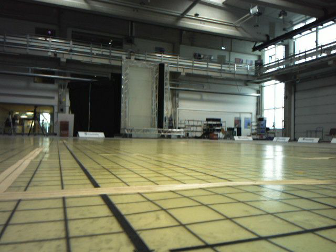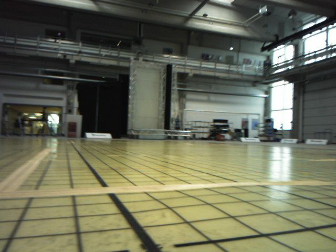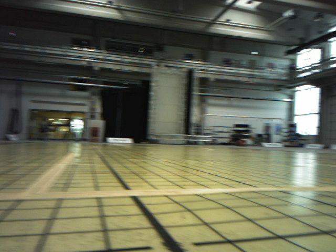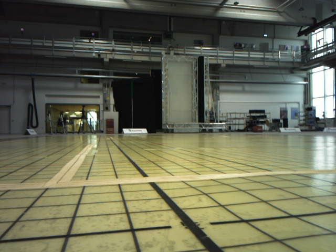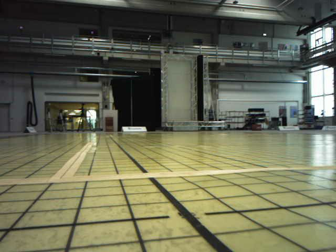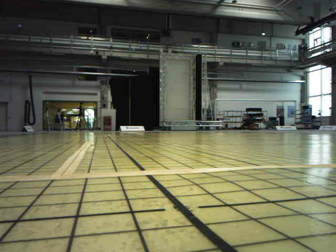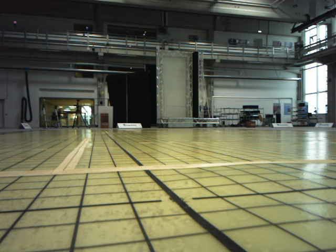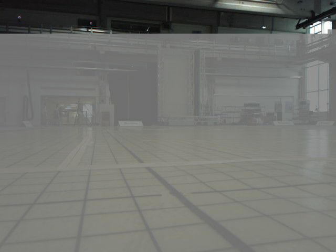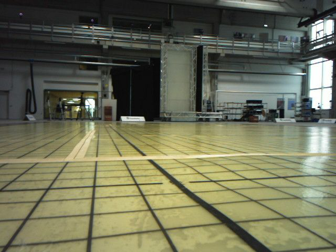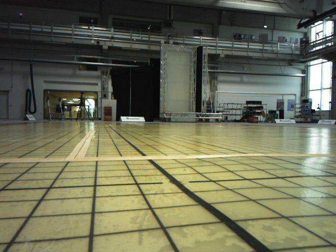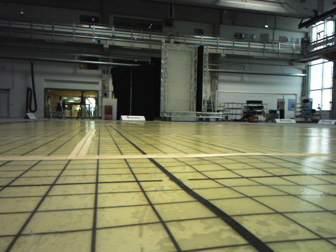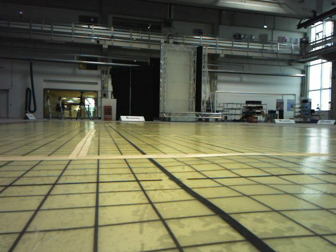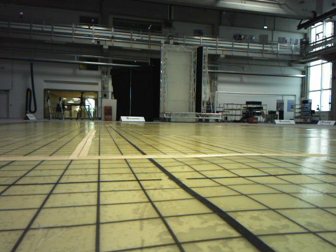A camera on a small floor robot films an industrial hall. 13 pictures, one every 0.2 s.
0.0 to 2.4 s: The camera travels backward, about 0.4 m, so what stands in front gets smaller.
The film runs backward here.
